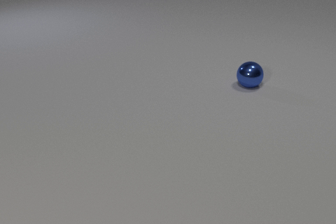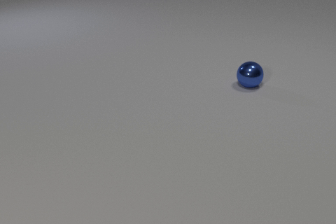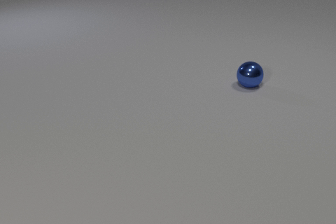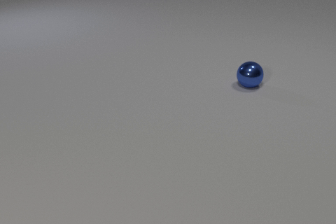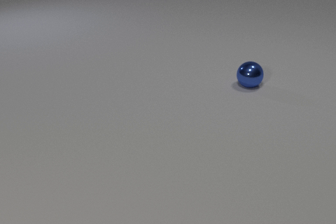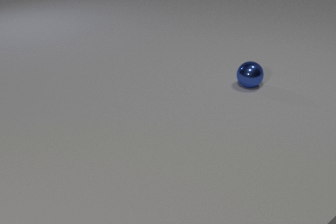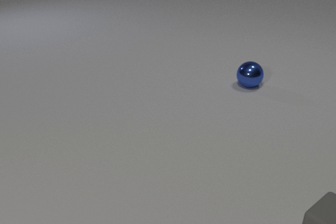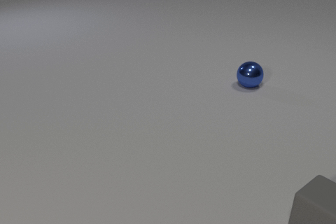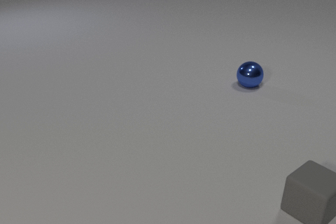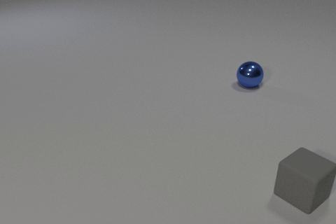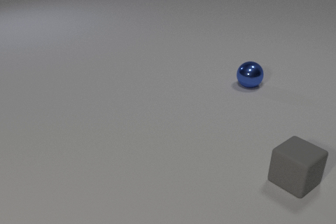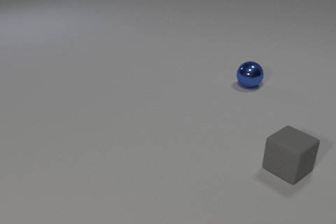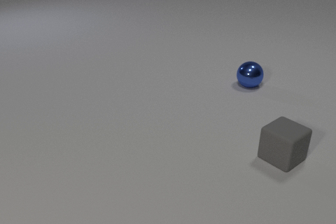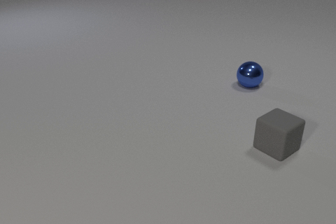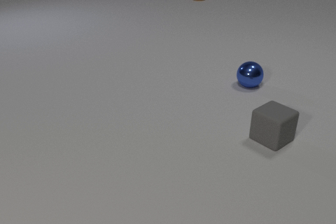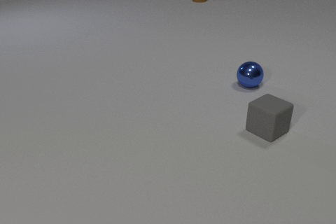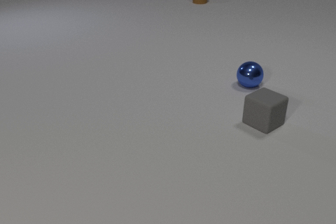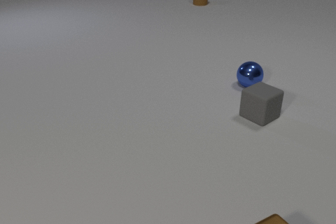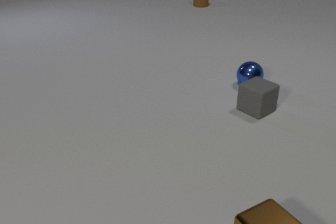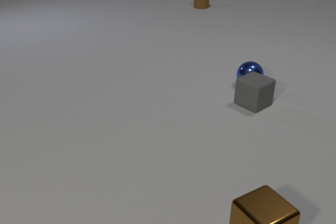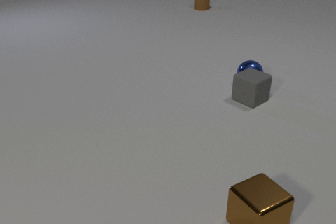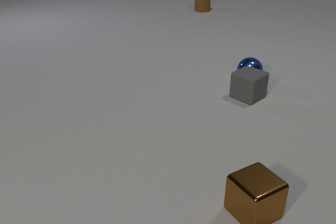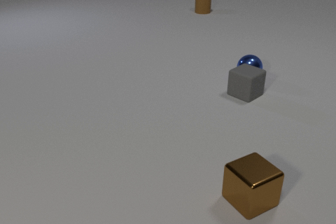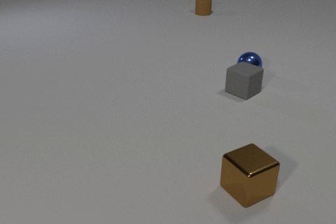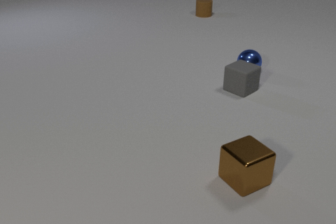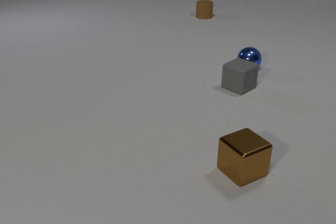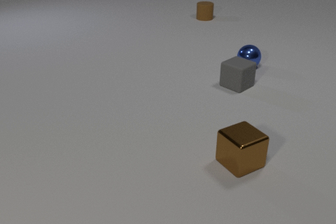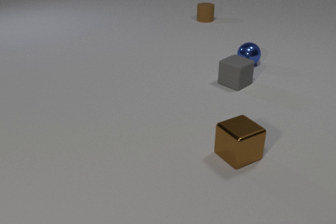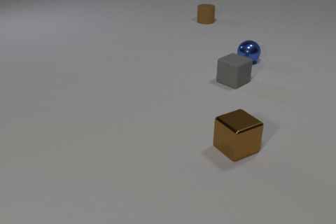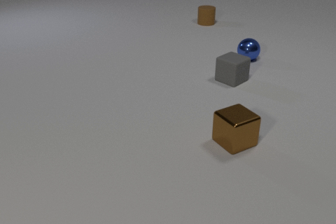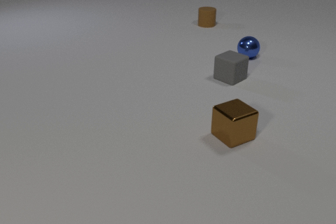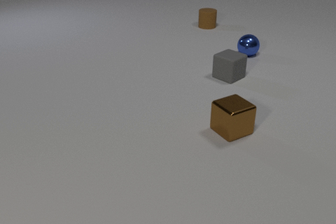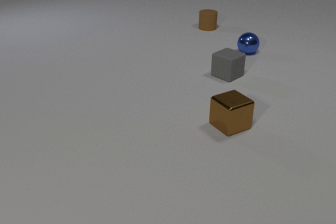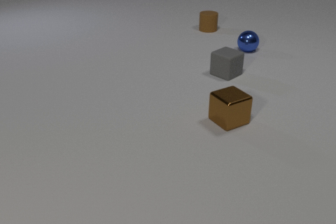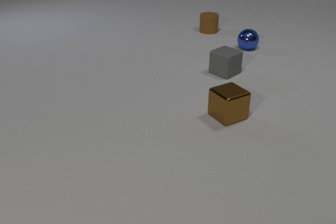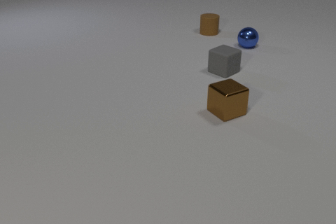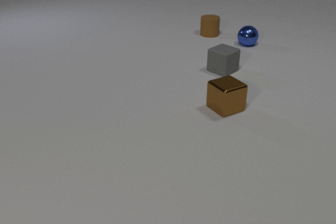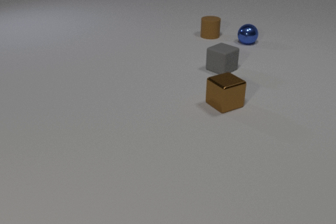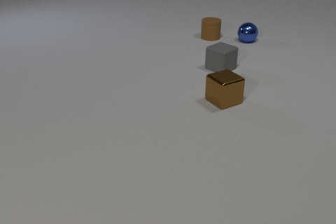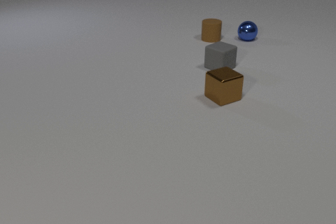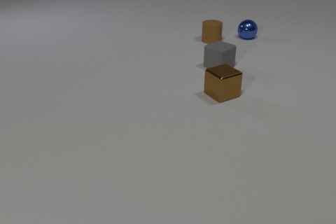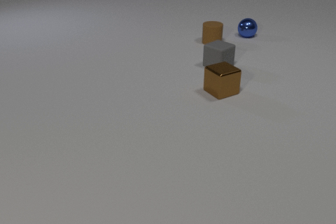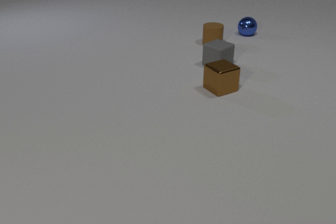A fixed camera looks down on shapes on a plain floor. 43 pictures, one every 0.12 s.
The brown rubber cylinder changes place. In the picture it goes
toward the camera.
The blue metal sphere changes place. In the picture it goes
away from the camera.
0.00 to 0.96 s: The gray rubber cube comes in at the bottom edge, slides away from the camera and to the left.
0.96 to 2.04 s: The gray rubber cube slides away from the camera. The brown metal cube comes in at the bottom edge. The brown rubber cylinder comes in at the top edge, slides toward the camera.
2.04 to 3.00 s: The gray rubber cube slides away from the camera. The blue metal sphere rolls away from the camera. The brown metal cube slides away from the camera. The brown rubber cylinder slides toward the camera. The gray rubber cube and the blue metal sphere collide.
3.00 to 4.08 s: The gray rubber cube slides away from the camera and to the left. The blue metal sphere rolls away from the camera. The brown metal cube slides away from the camera. The brown rubber cylinder slides toward the camera.
4.08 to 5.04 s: The gray rubber cube slides away from the camera and to the left. The blue metal sphere rolls away from the camera. The brown metal cube slides away from the camera. The brown rubber cylinder slides toward the camera.
What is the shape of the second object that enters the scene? cylinder.
What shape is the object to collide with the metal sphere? cube.
How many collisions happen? 1.
